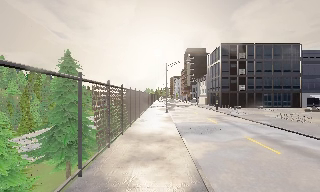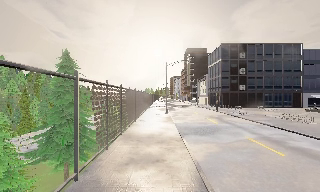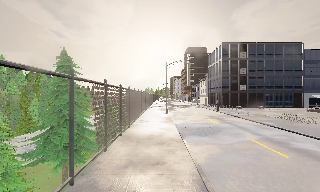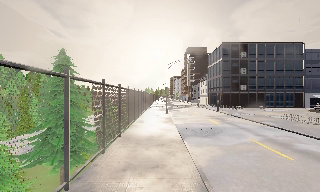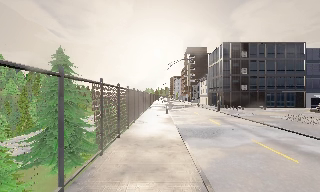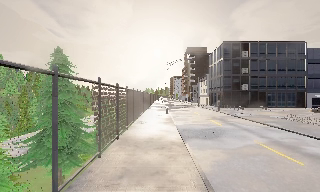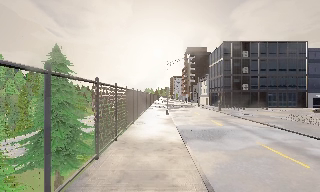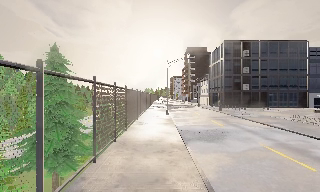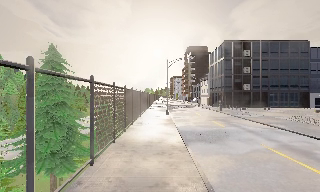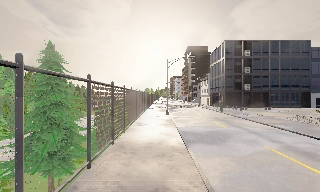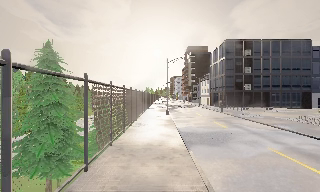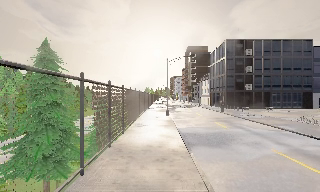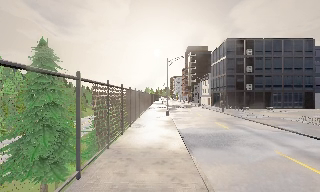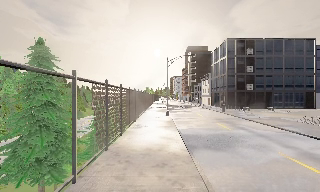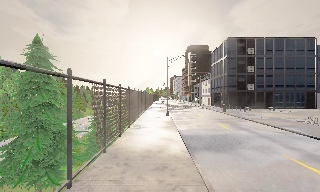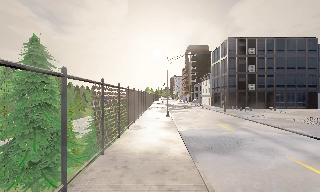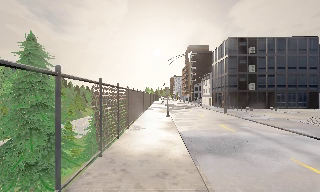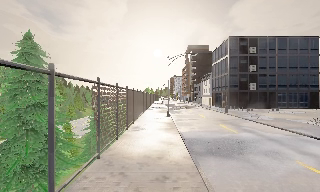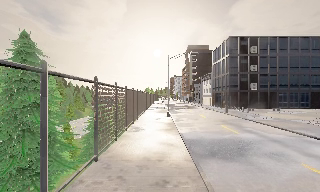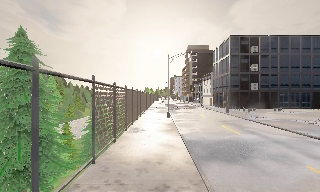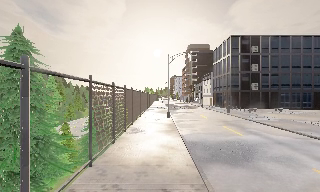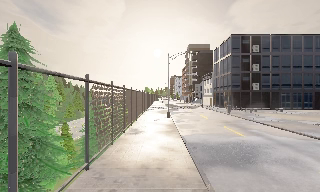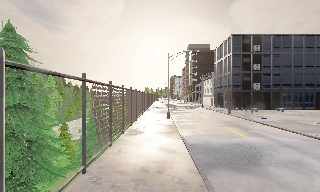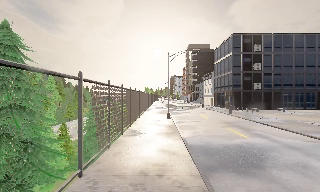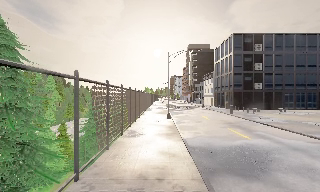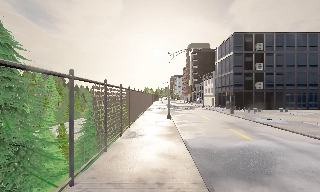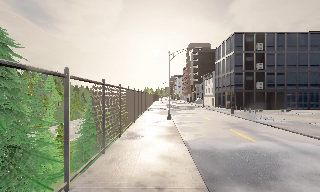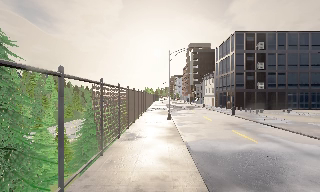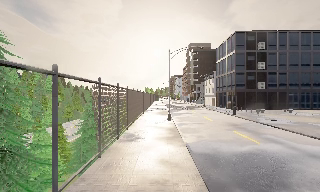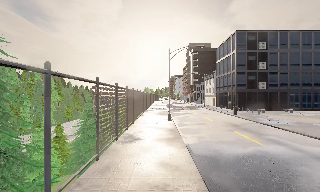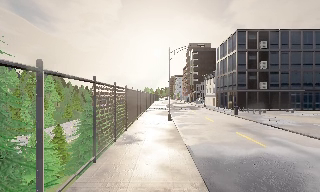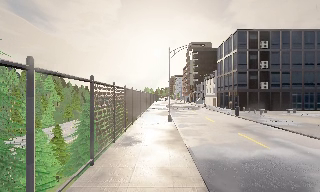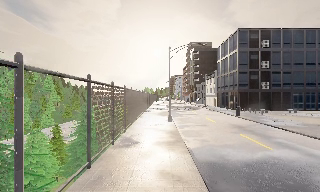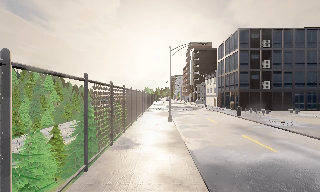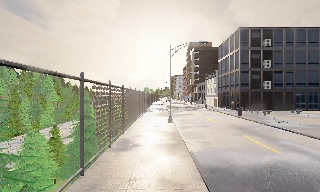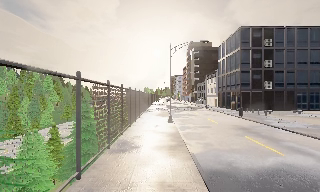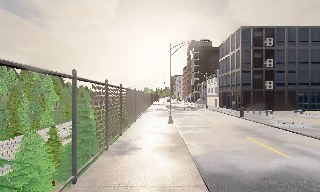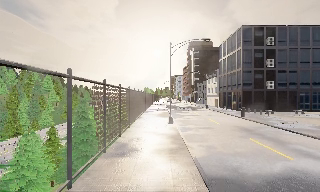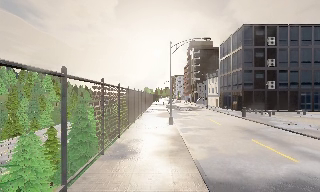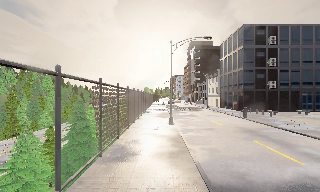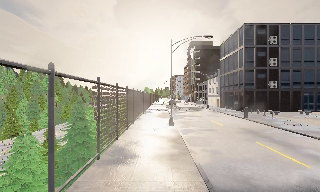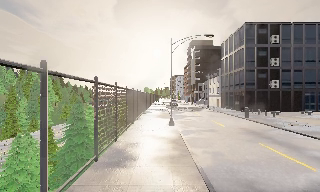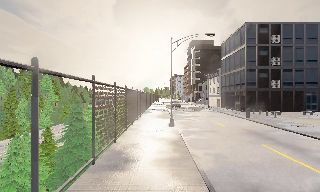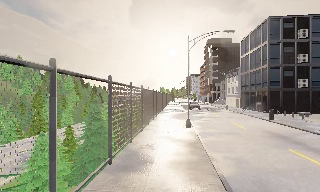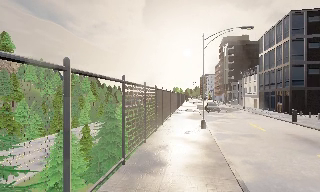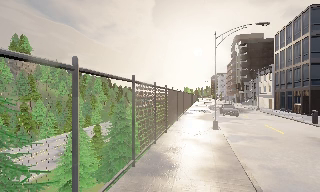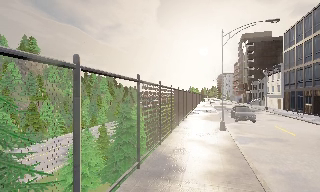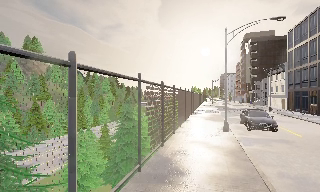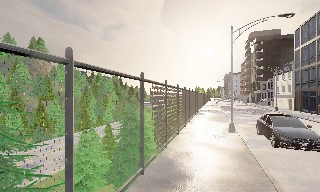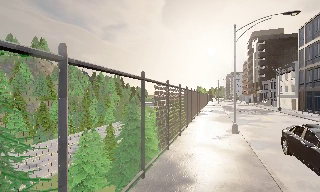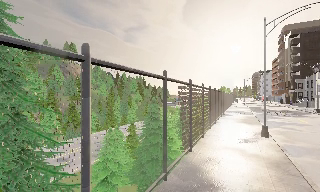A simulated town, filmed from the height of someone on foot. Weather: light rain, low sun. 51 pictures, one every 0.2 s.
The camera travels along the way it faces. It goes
forward.
0.0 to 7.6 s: The camera travels forward, about 9 m, so what stands in front looms larger.
7.6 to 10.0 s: The scene slides to the right, as the camera pans about 25 degrees to its left. It travels forward, about 2.5 m, so what stands in front looms larger.
The film runs forward here.
